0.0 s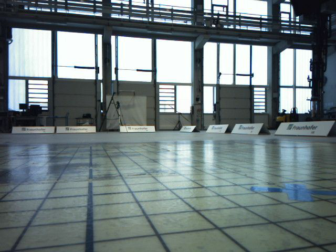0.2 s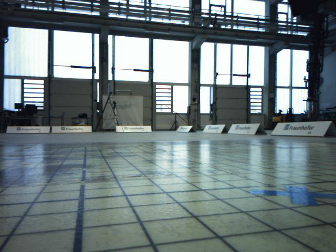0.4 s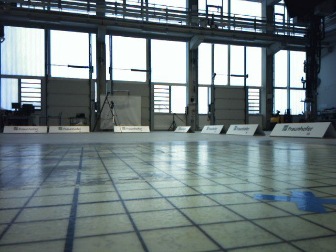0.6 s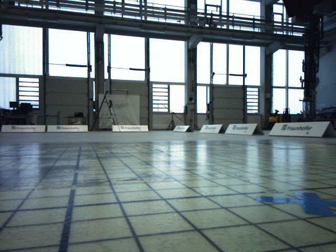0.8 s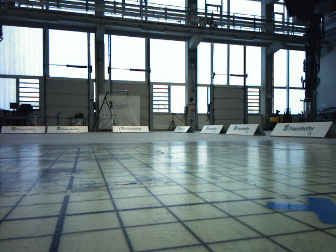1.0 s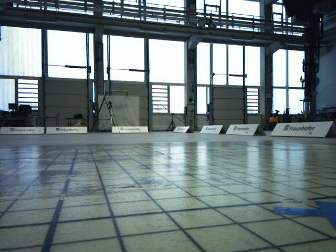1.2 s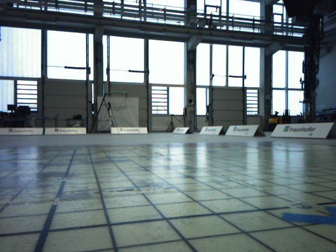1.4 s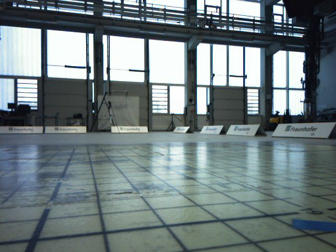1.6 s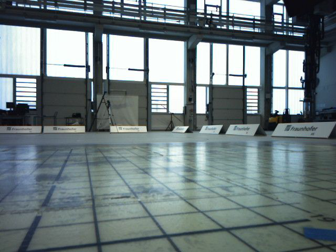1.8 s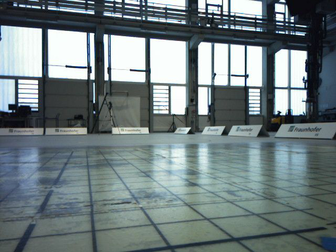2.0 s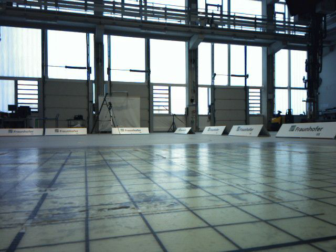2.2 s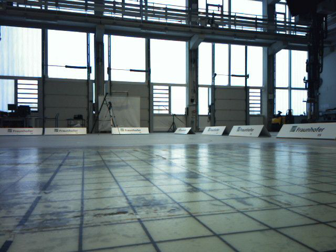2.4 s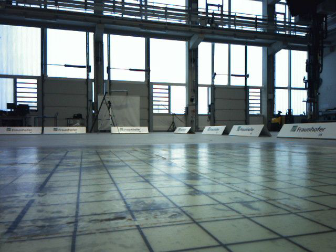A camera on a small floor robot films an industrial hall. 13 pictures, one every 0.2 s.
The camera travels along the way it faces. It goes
forward.
0.0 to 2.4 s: The camera travels forward, about 0.5 m, so what stands in front looms larger.
The film runs forward here.
